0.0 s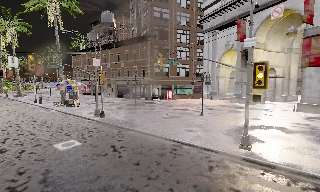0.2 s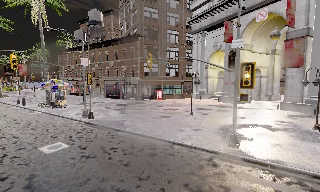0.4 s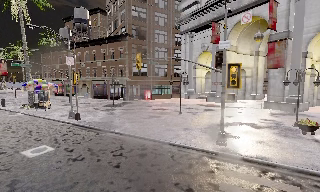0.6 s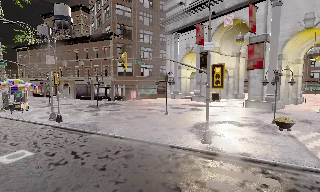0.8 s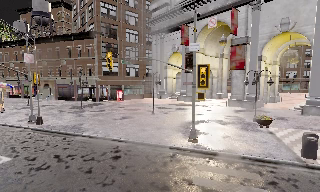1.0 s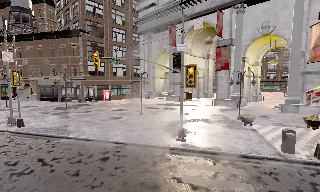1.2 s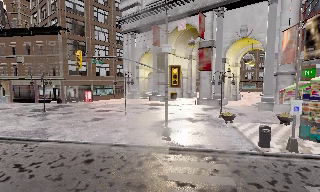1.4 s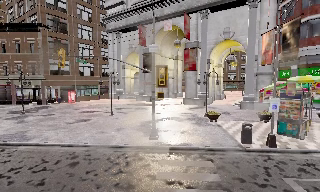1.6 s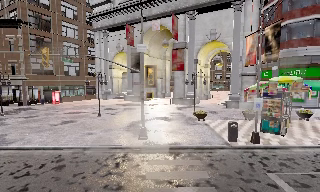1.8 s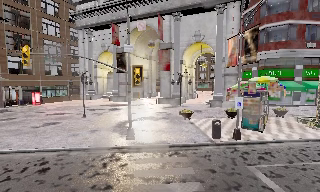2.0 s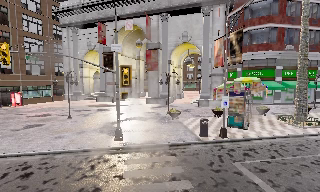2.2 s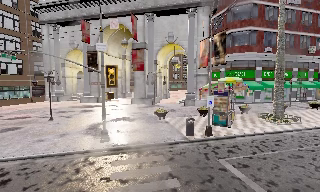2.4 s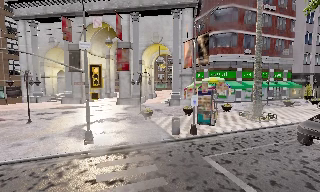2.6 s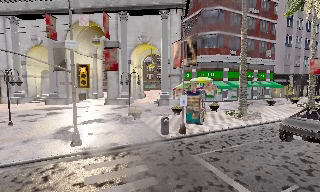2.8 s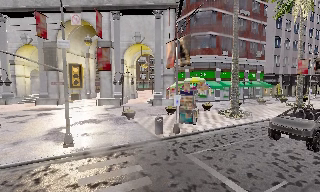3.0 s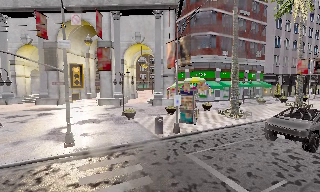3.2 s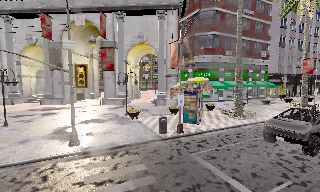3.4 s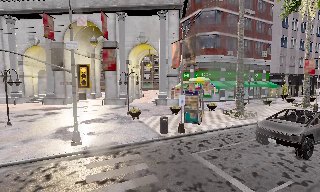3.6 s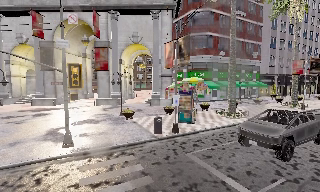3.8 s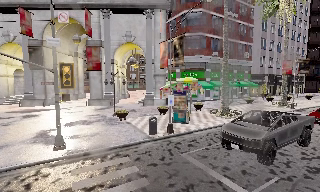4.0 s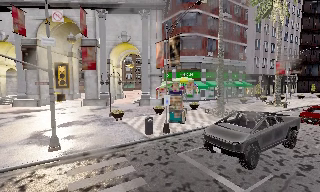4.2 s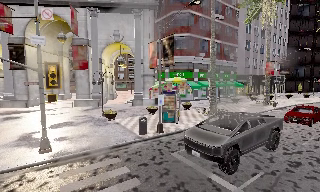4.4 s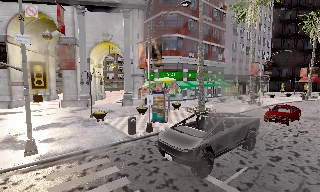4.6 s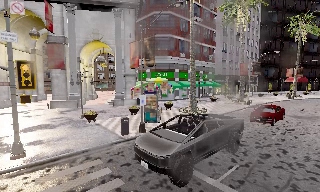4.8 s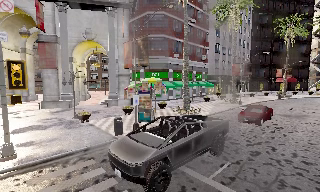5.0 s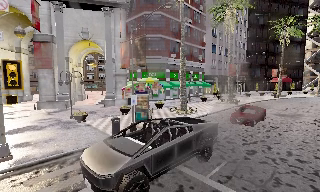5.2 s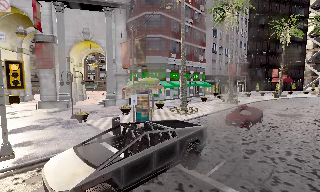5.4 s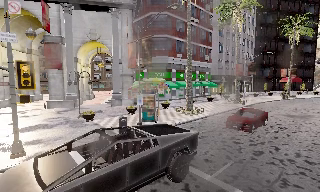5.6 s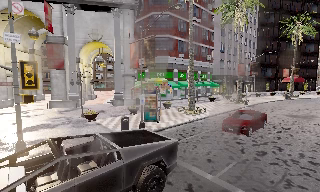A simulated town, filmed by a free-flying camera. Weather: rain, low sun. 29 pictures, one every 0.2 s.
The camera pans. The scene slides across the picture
to the left.
The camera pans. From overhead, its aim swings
clockwise.
0.0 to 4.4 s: The camera pans to its right, which is clockwise from overhead, by about 75 degrees. It travels to its left and backward, about 1 m.
4.4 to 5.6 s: The camera shifts only a little, or ends up much as it began.
The film runs forward here.
